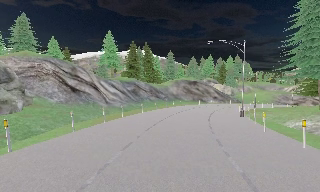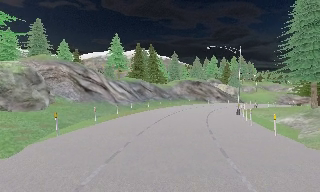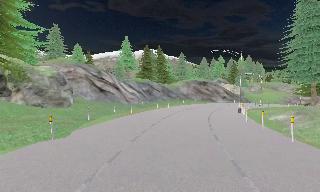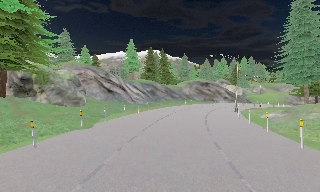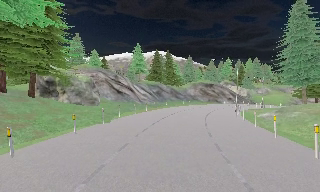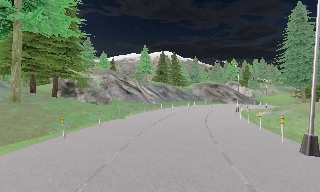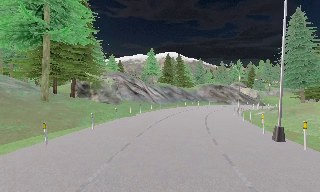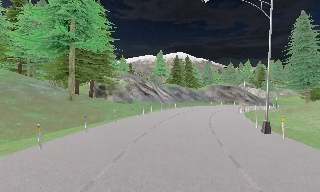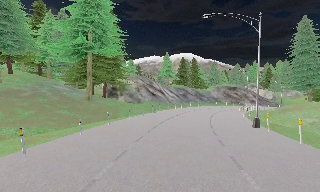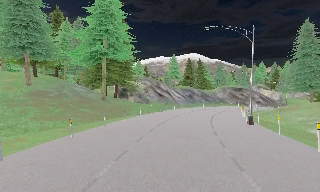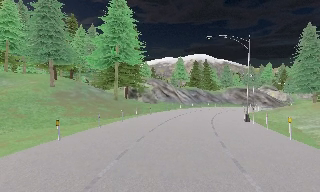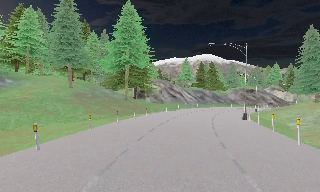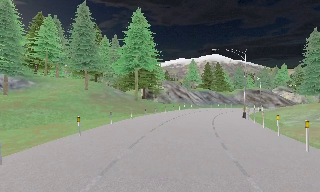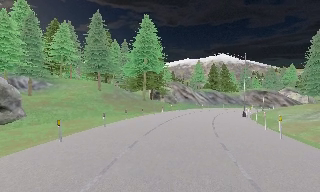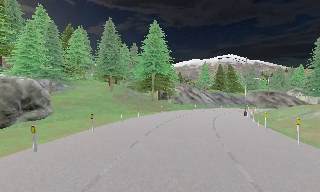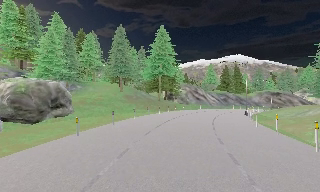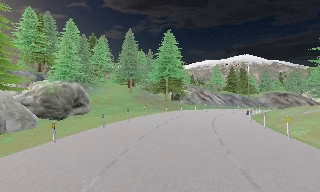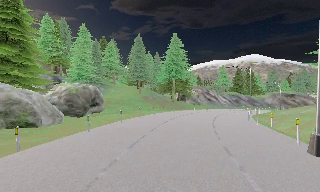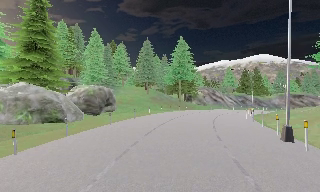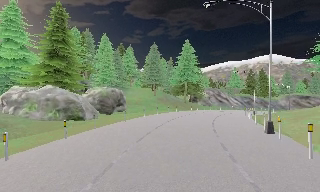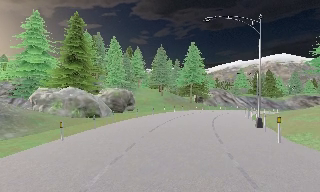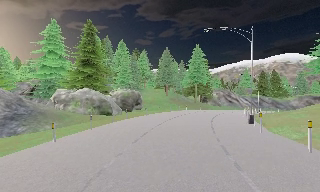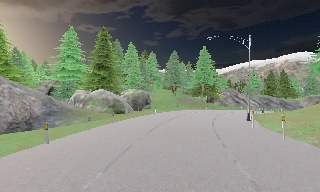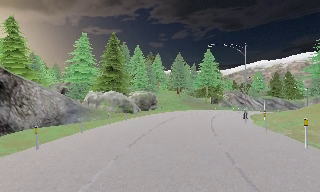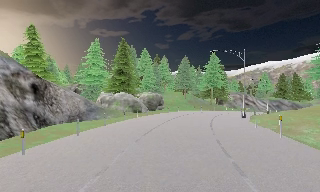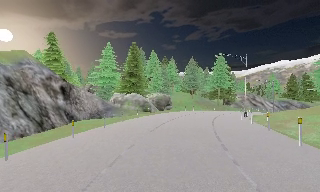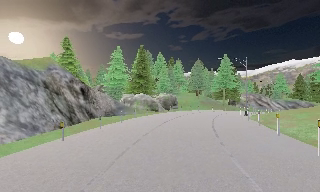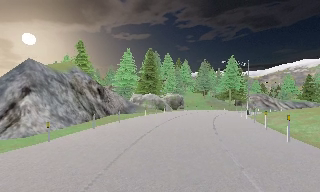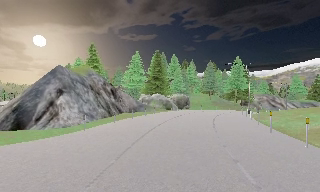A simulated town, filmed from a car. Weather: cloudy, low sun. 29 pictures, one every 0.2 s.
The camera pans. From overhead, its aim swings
counterclockwise.
The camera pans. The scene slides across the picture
to the right.
0.0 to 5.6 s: The camera swings to its left by about 65 degrees, and the scene slides to the right. It travels backward, about 55 m.
The film runs backward here.
